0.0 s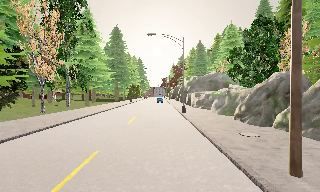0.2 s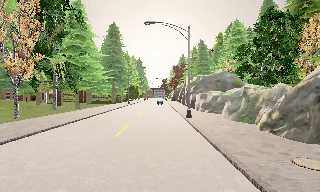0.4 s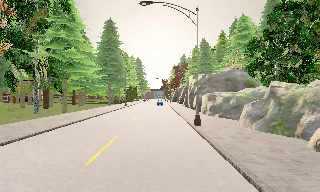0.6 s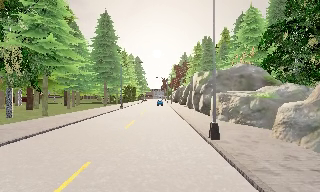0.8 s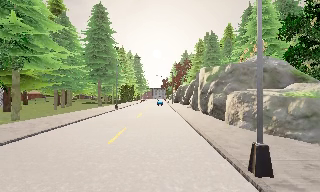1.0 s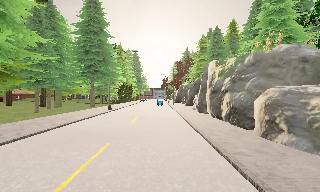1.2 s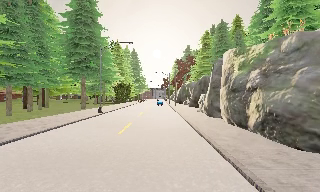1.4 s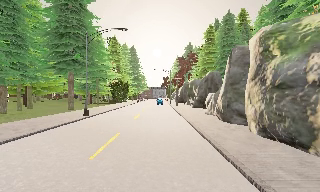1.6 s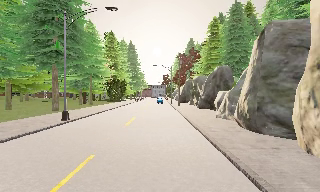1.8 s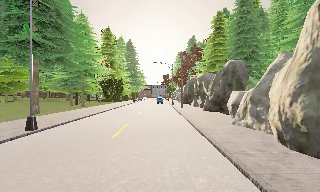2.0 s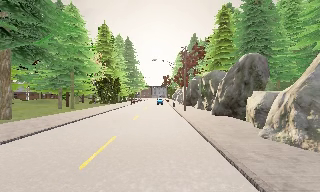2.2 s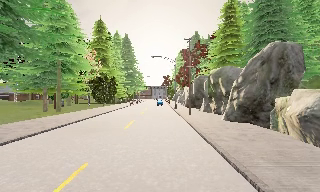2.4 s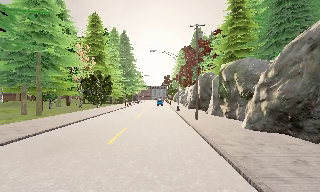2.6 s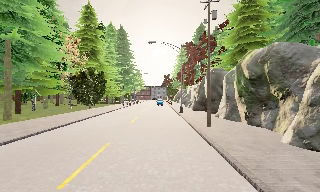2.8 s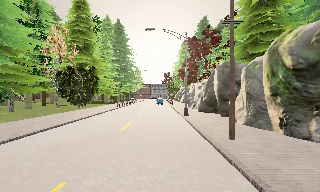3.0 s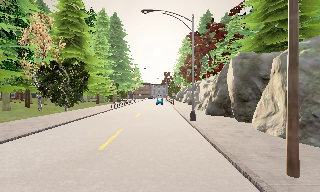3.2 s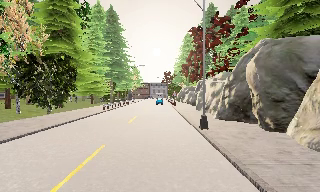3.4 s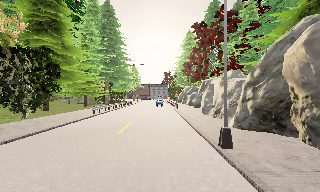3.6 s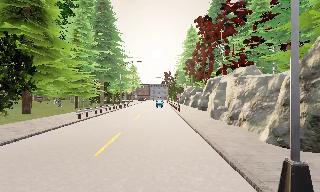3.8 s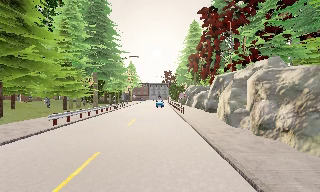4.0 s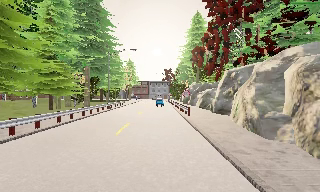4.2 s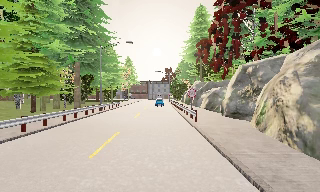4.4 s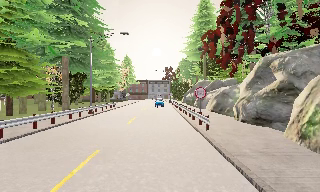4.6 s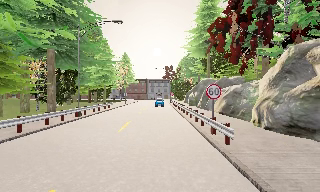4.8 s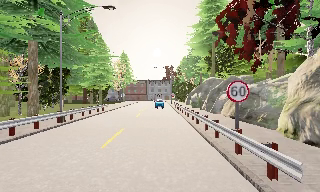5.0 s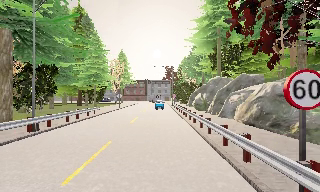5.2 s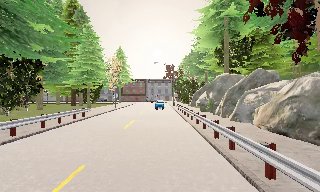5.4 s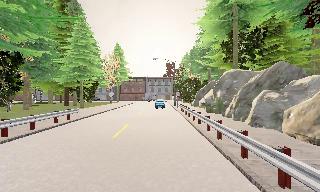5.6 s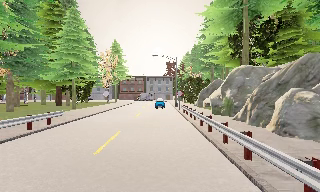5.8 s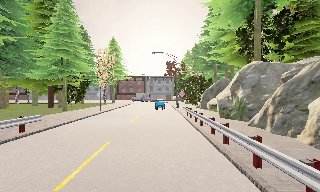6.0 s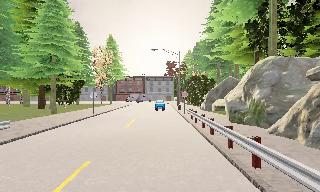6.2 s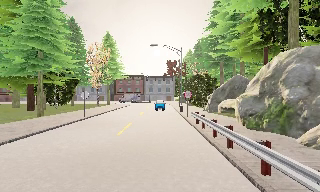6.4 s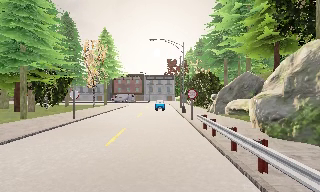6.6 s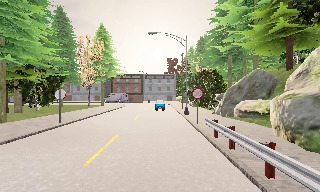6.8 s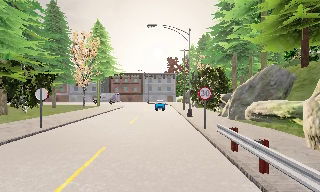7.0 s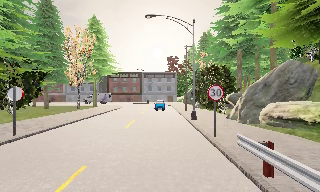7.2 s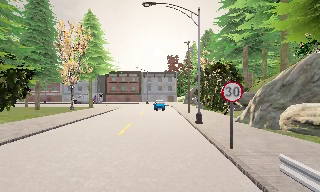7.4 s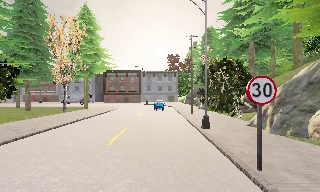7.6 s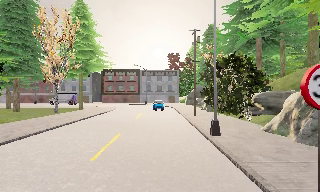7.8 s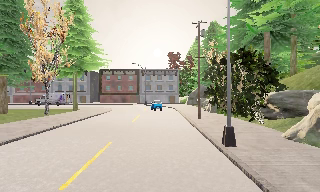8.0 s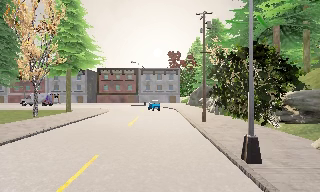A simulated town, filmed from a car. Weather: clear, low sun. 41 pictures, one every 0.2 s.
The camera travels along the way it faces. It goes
forward.
0.0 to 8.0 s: The camera travels forward, about 100 m, so what stands in front looms larger. It loses speed.
The film runs forward here.
